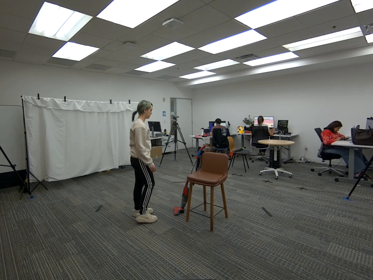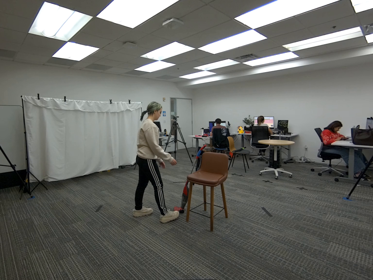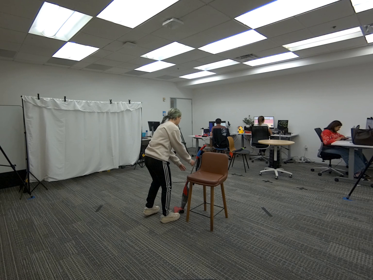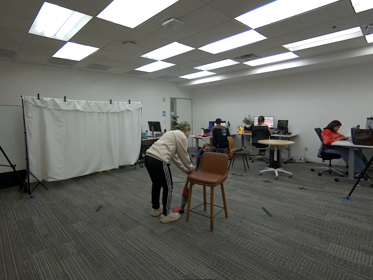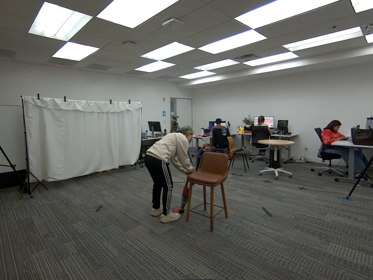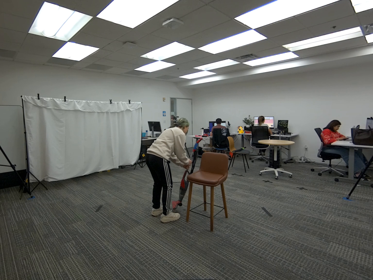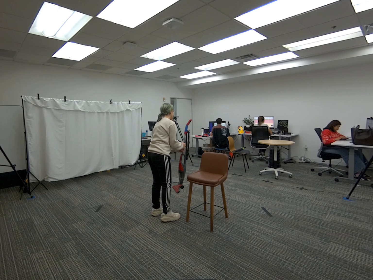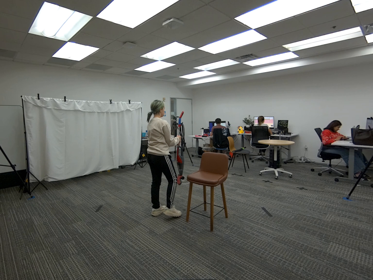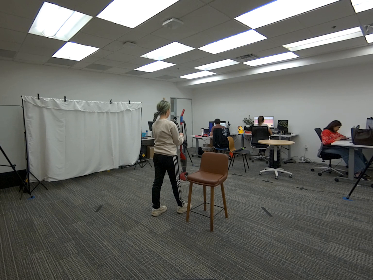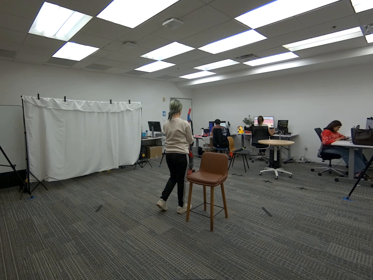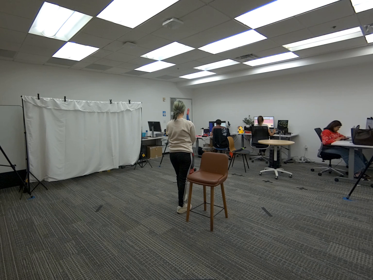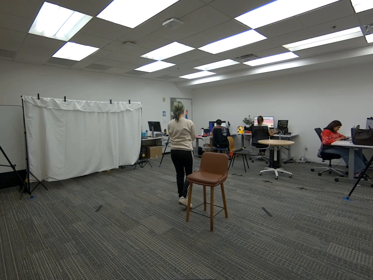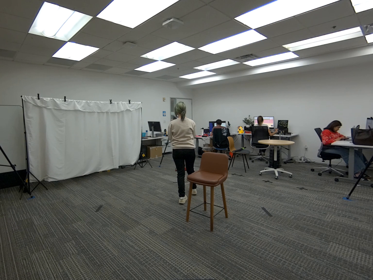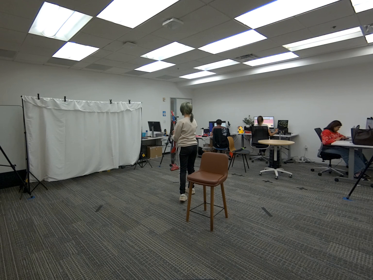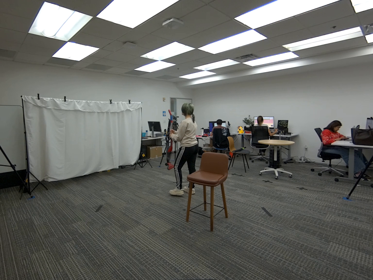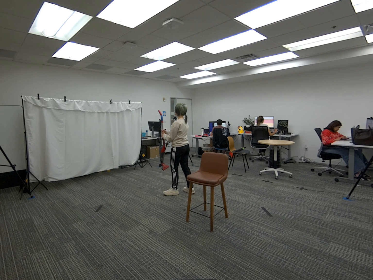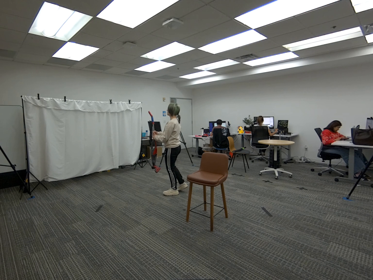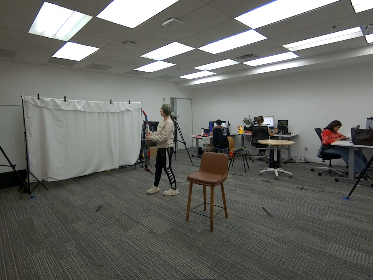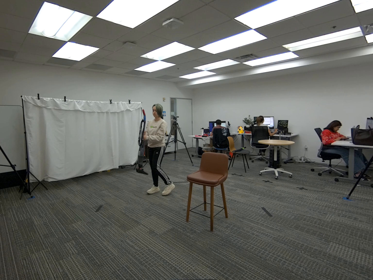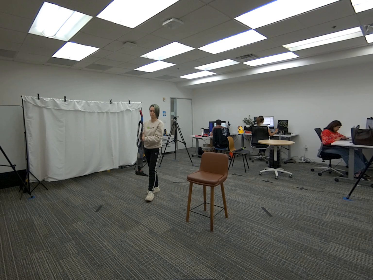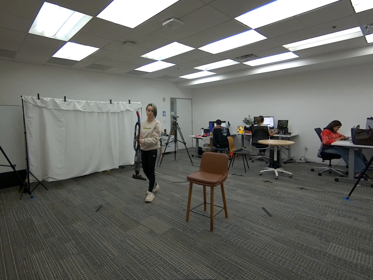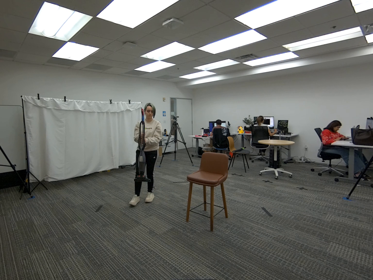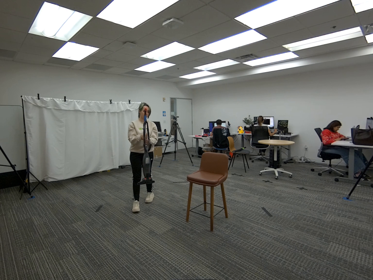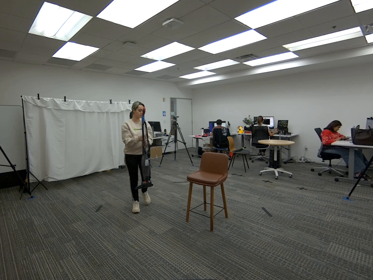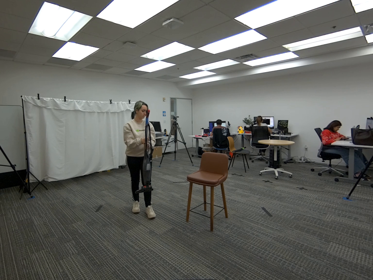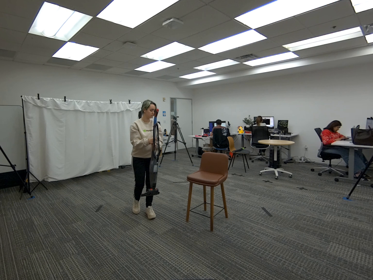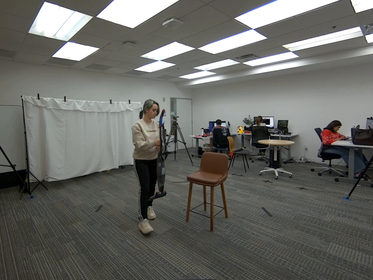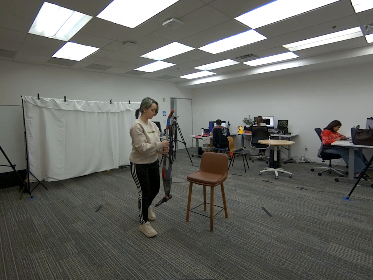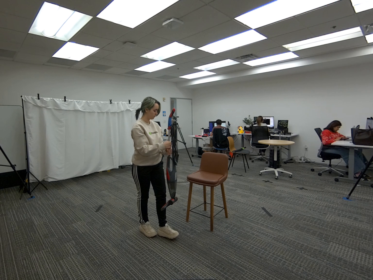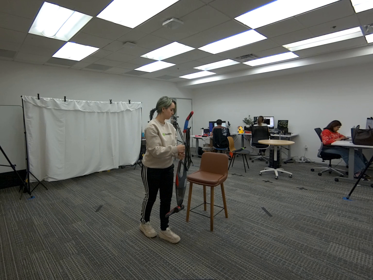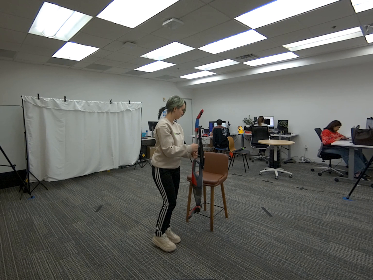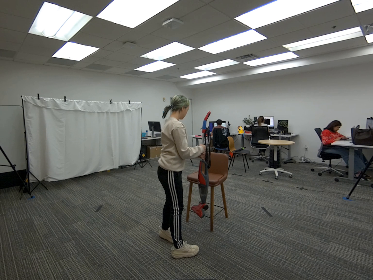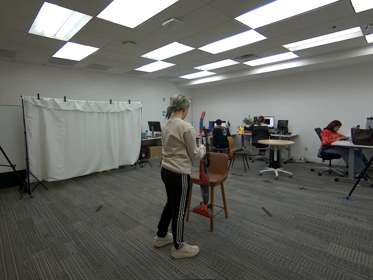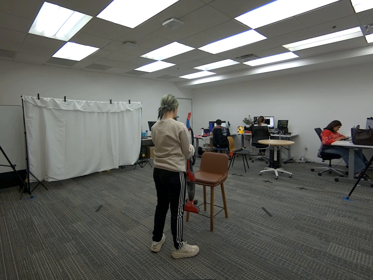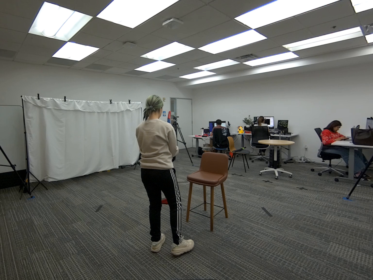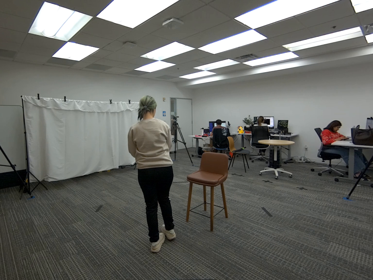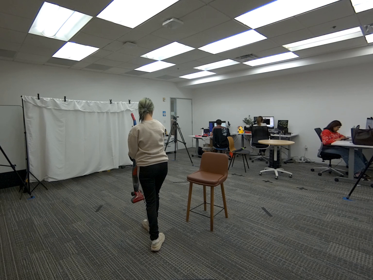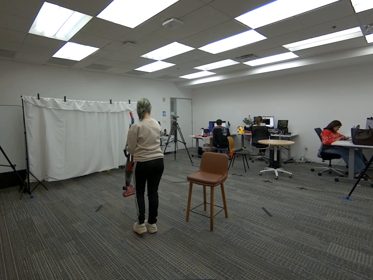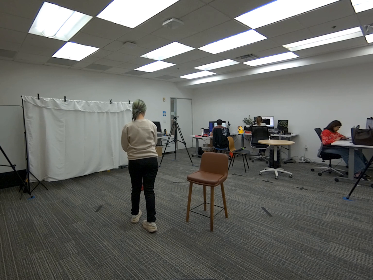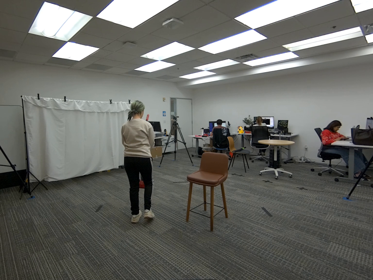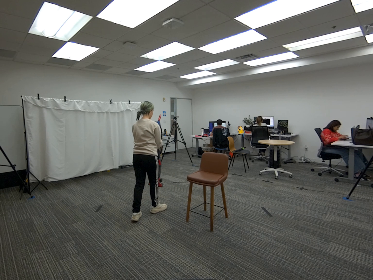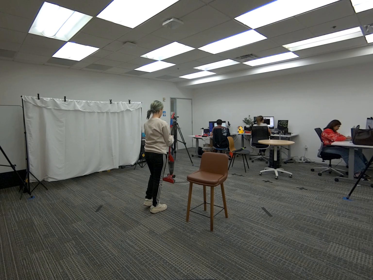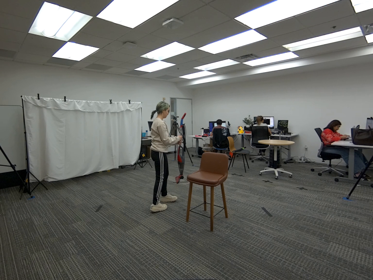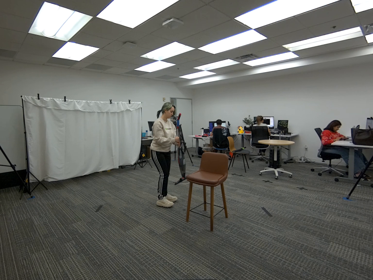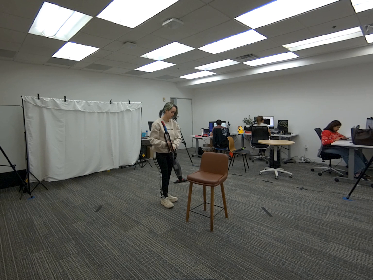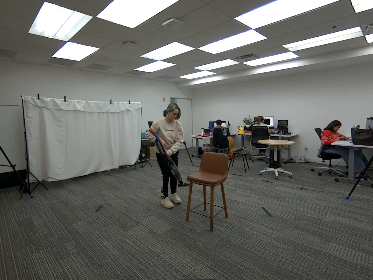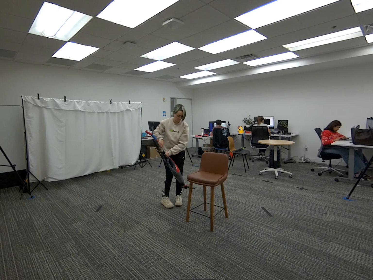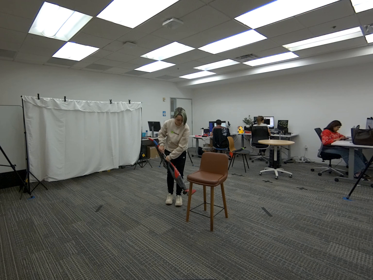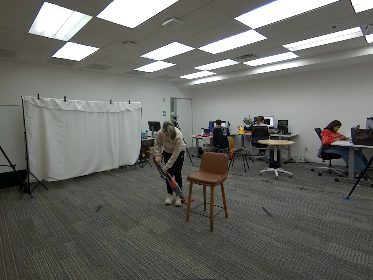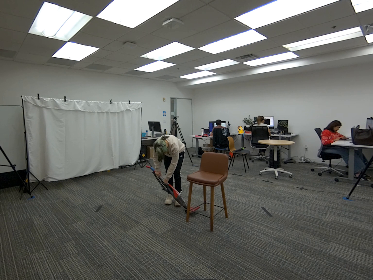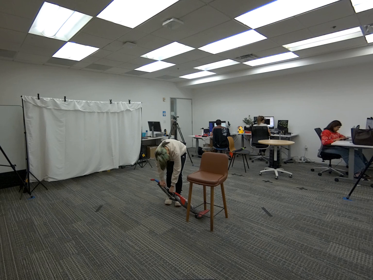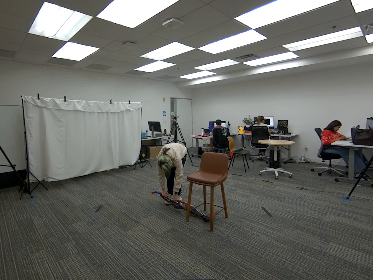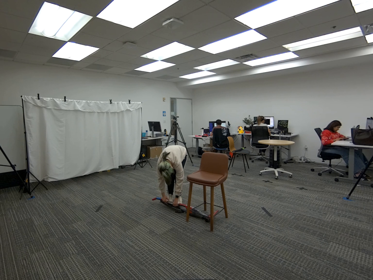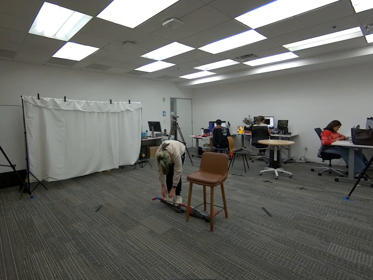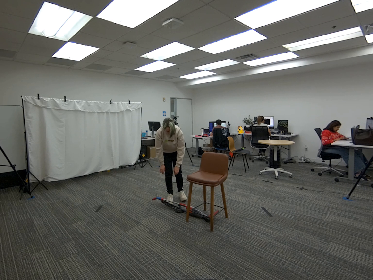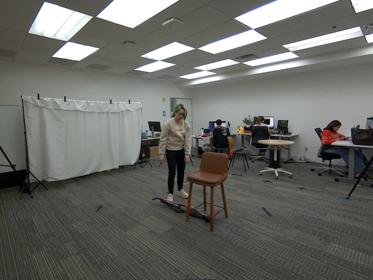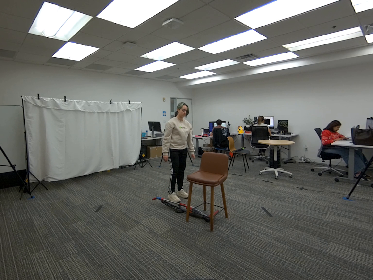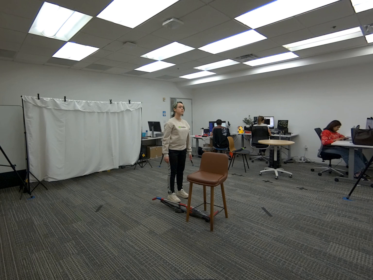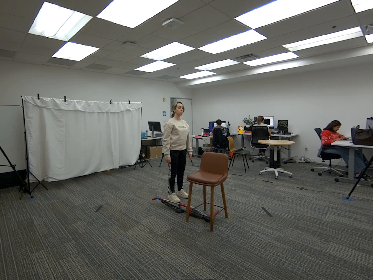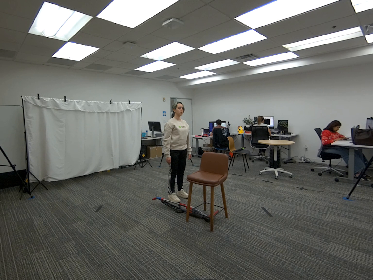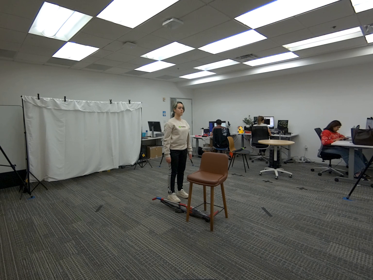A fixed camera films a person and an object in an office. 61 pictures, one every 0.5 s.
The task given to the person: Walk over to the vacuum leaning on the tall bar stool and using both hands to pick up the vacuum proceed to hold the vacuum infront of you and walk around and place underneath the tall bar stool.
